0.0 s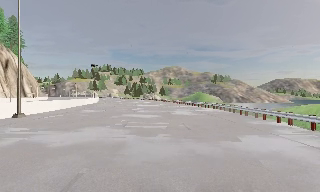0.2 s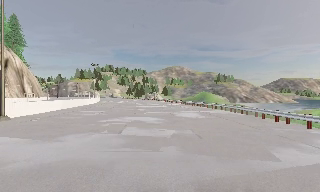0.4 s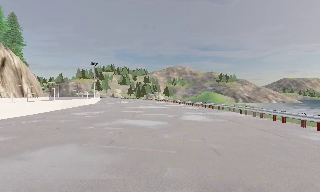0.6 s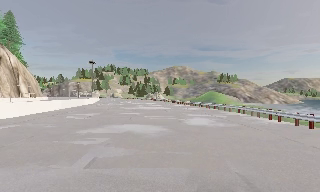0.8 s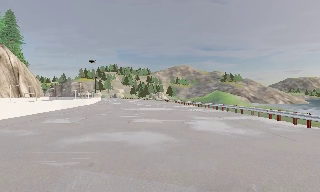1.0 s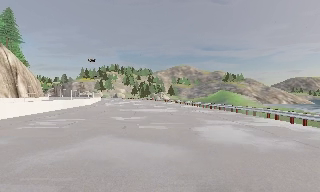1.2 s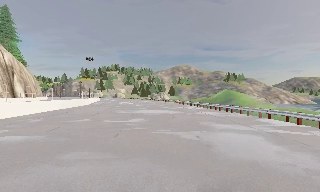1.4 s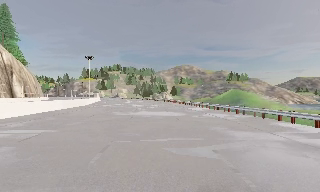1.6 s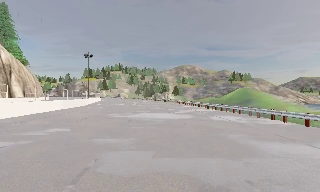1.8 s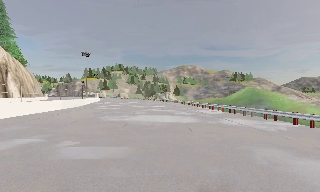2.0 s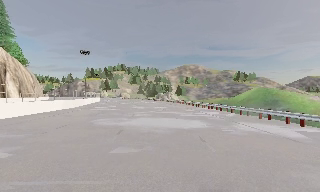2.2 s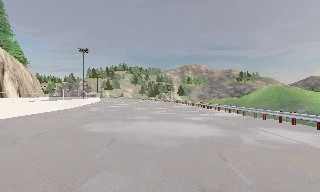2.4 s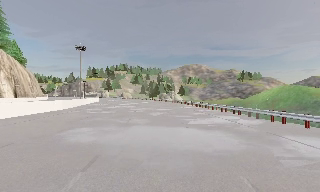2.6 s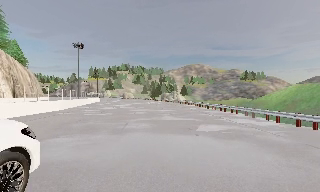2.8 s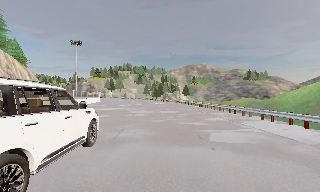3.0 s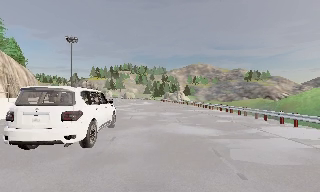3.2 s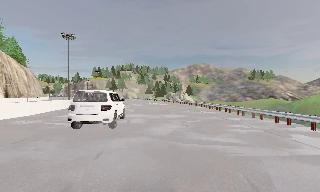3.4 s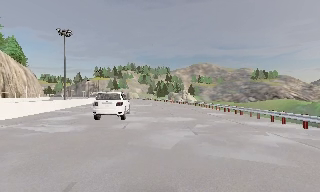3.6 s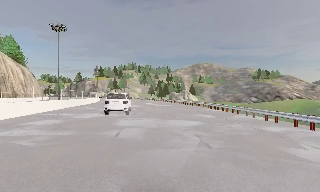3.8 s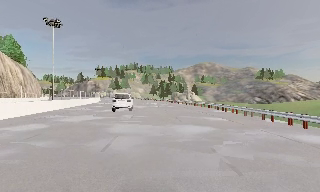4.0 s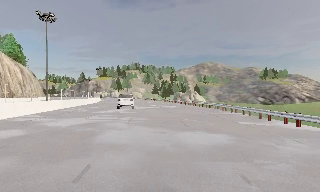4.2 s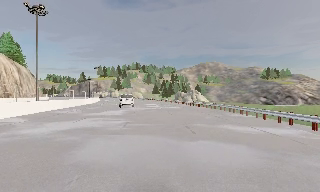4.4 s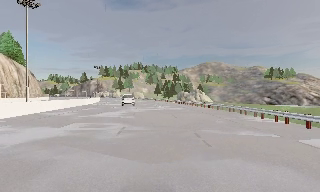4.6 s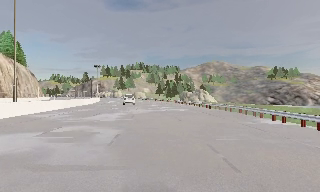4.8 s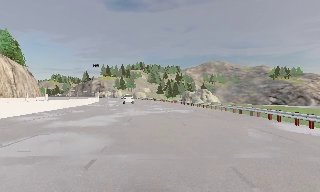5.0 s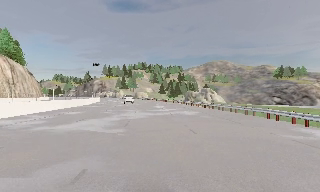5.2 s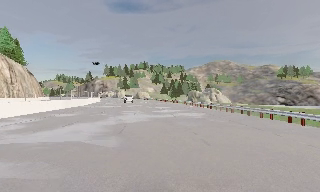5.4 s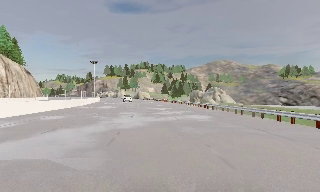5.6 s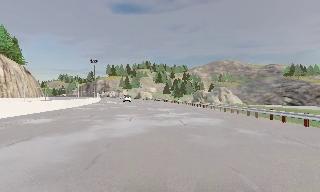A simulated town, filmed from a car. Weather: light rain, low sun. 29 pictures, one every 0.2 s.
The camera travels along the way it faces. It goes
forward.
0.0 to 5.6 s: The scene slides to the right, as the camera pans about 15 degrees to its left. It travels forward, about 50 m, so what stands in front looms larger.
The film runs forward here.
